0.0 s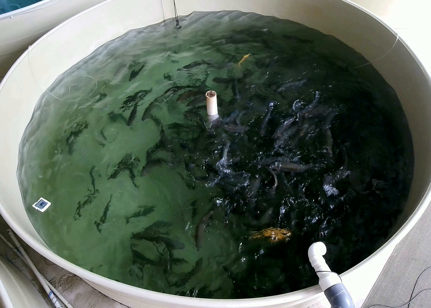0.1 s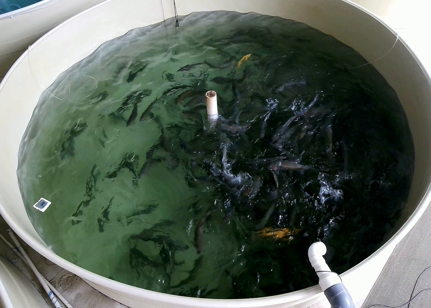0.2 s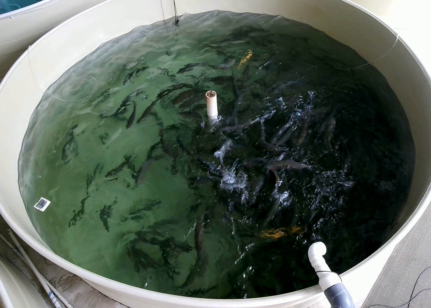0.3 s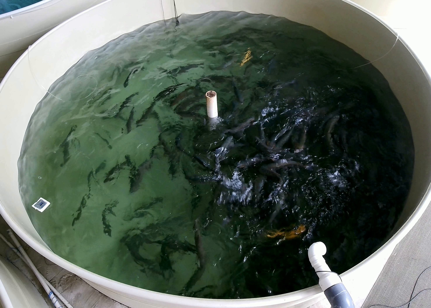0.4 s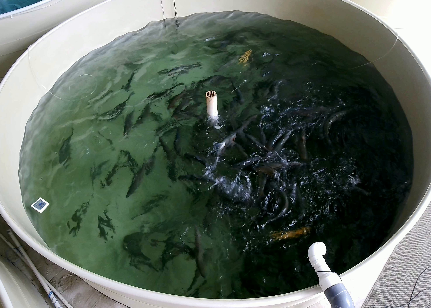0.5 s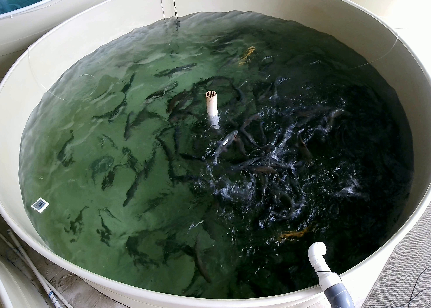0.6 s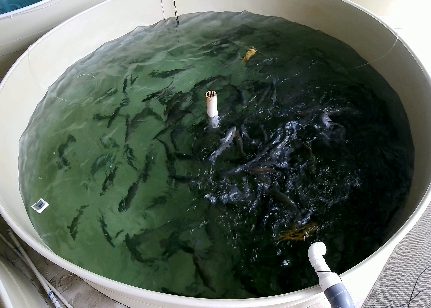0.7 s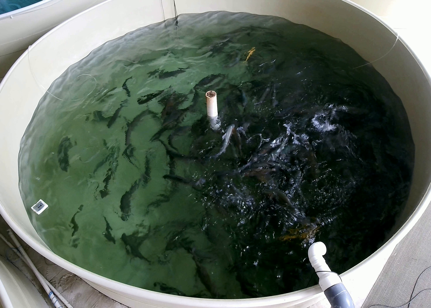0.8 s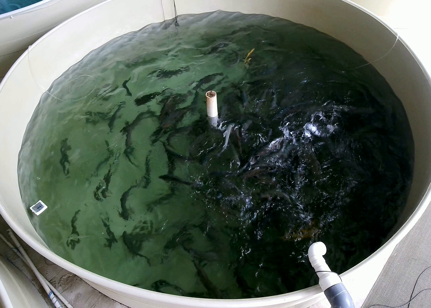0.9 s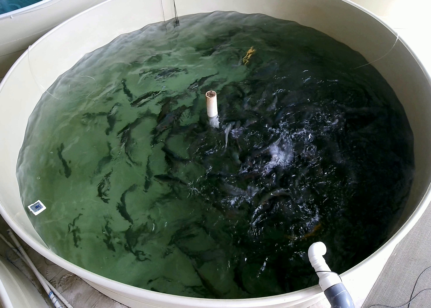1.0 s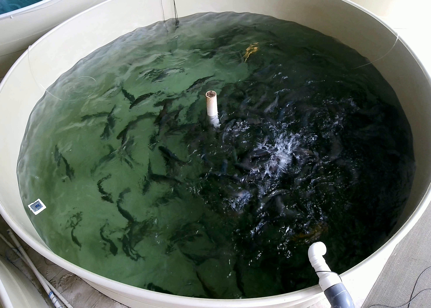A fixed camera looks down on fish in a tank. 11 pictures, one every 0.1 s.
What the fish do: Strong feeding.
